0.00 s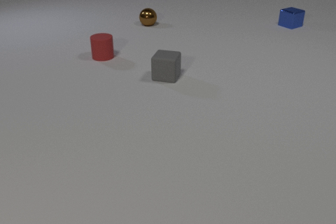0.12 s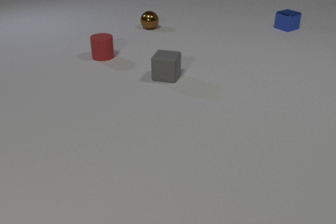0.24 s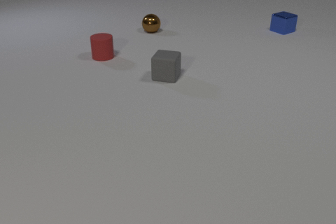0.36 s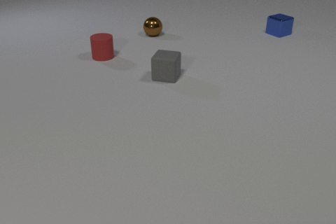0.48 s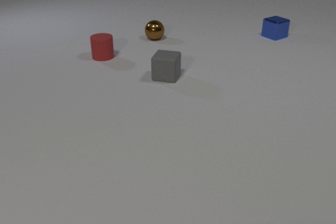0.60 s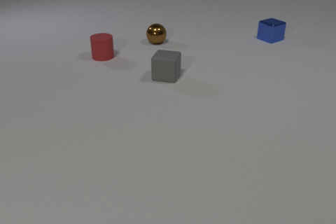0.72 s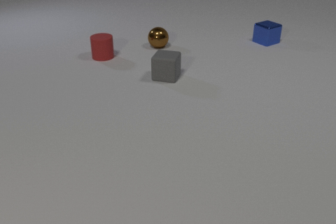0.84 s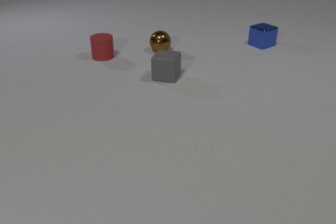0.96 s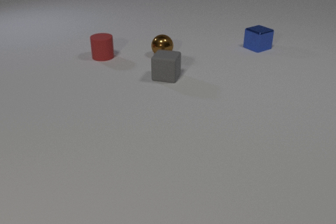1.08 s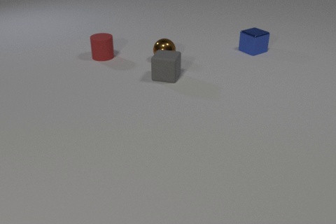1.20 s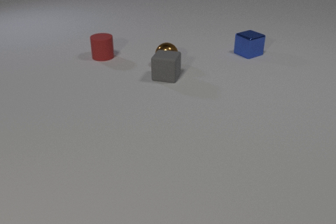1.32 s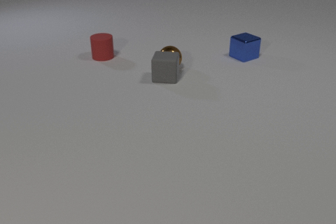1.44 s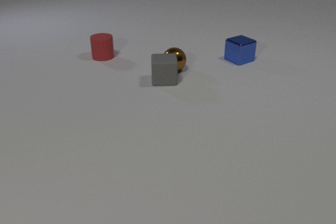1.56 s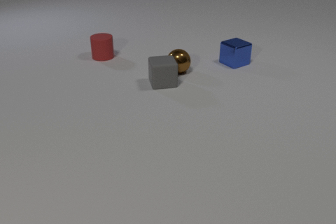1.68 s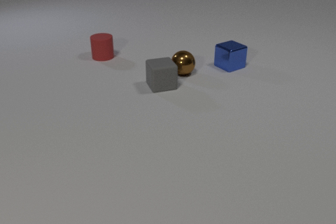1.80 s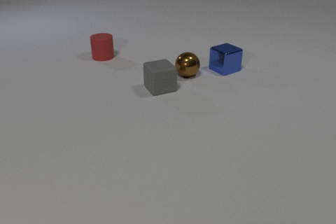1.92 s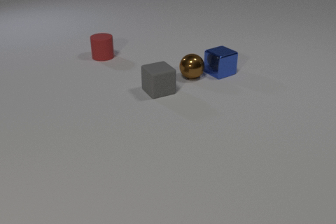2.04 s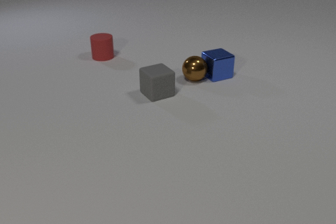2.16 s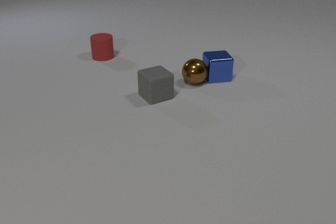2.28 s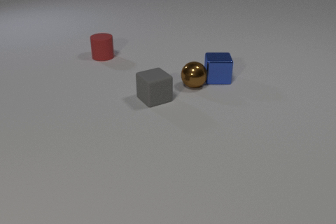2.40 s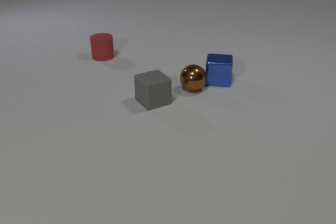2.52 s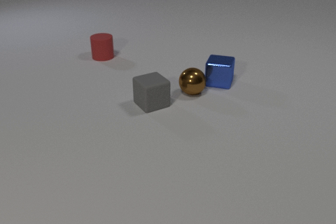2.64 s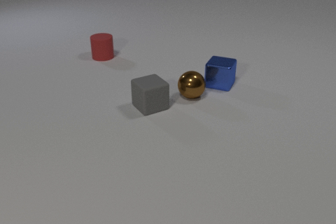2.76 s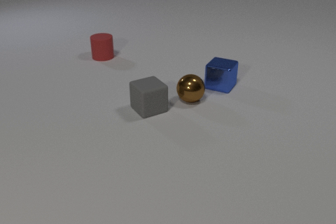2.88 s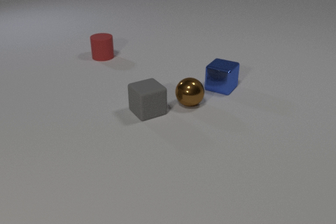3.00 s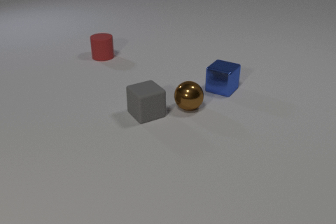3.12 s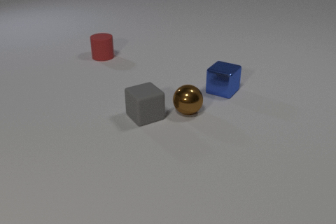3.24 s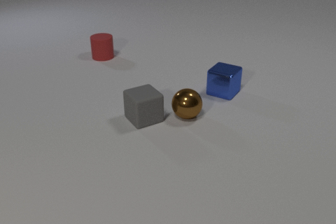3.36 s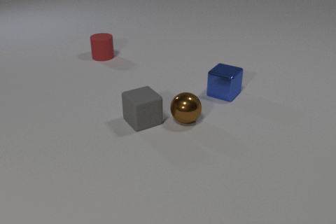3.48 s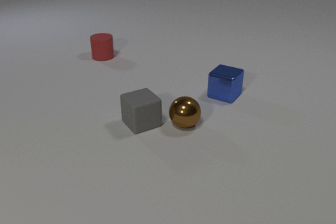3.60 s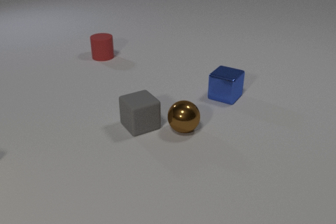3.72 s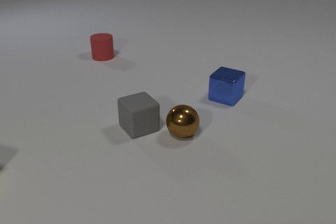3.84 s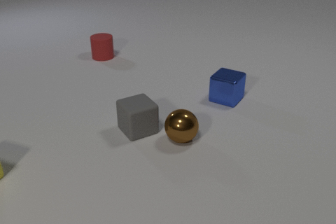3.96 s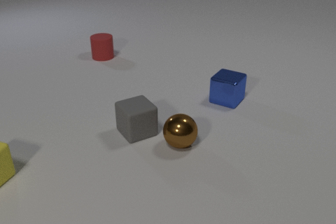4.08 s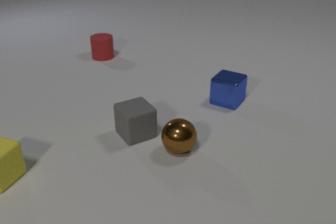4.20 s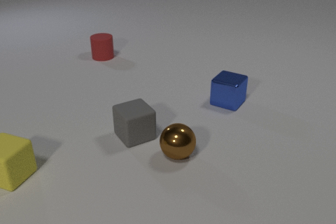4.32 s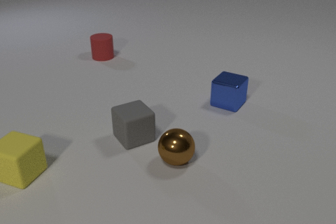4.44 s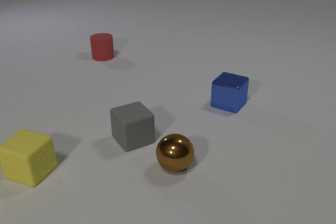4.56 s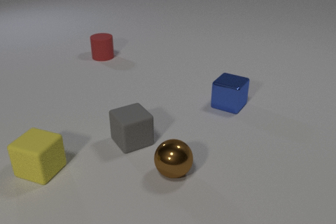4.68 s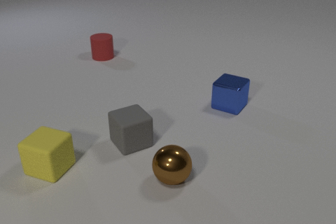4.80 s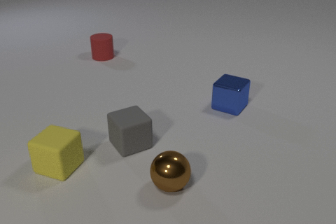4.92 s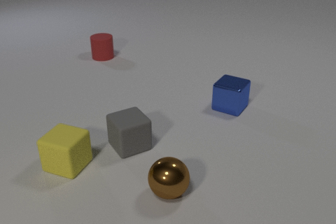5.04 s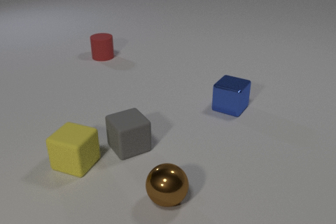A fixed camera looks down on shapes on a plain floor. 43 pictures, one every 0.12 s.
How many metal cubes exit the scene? 0.
What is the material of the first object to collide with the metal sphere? rubber.
Are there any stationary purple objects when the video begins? no.
0.00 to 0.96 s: The brown metal sphere rolls toward the camera. The blue metal cube slides toward the camera.
0.96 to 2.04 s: The brown metal sphere rolls toward the camera and to the right. The gray rubber cube slides toward the camera, spins so that its near face slides to the right, counterclockwise seen from above. The blue metal cube slides toward the camera and to the left. The brown metal sphere and the gray rubber cube collide. The brown metal sphere and the blue metal cube collide.
2.04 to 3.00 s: The brown metal sphere rolls toward the camera. The gray rubber cube slides toward the camera. The blue metal cube slides toward the camera, spins clockwise seen from above by about 60 degrees, its near face sliding to the left.
3.00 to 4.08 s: The brown metal sphere rolls toward the camera. The gray rubber cube slides toward the camera. The blue metal cube slides toward the camera. The yellow rubber cube comes in at the left edge, slides to the right.
4.08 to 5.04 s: The brown metal sphere rolls toward the camera. The gray rubber cube slides toward the camera. The blue metal cube slides toward the camera. The yellow rubber cube slides to the right.
